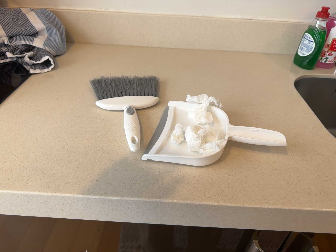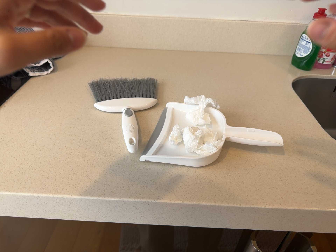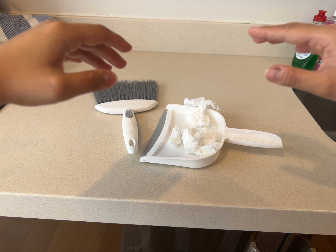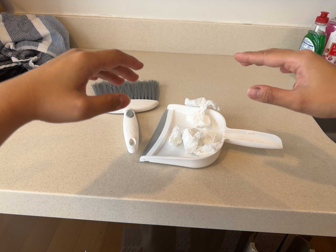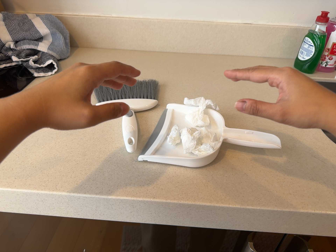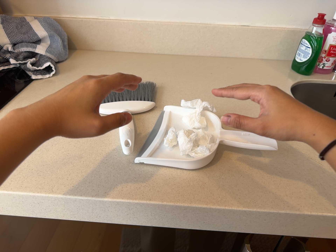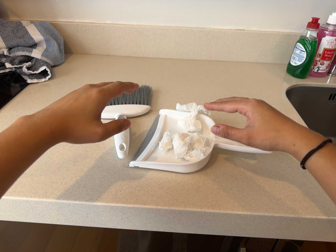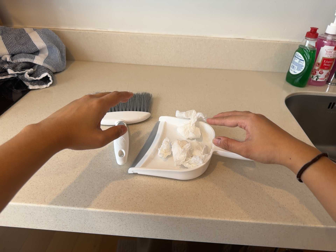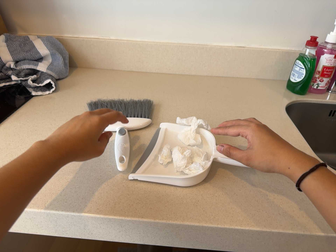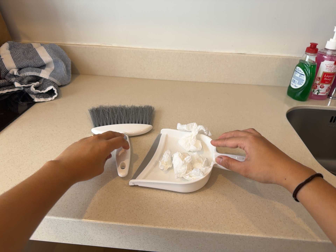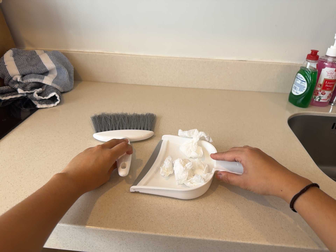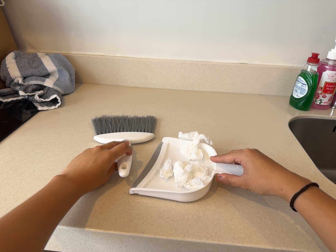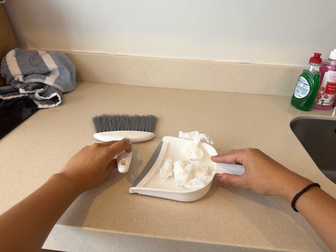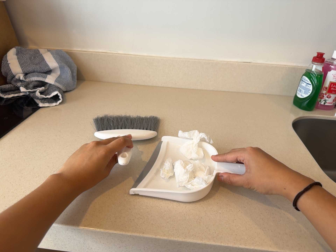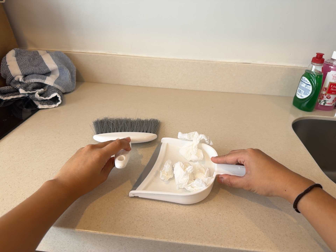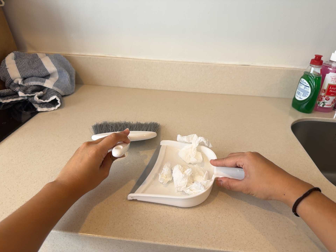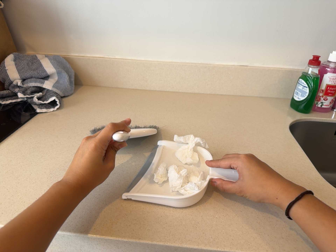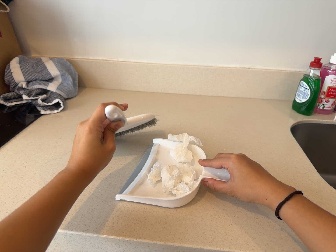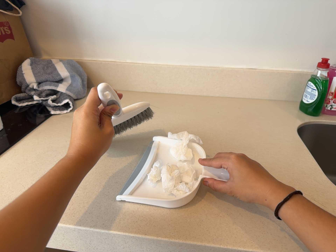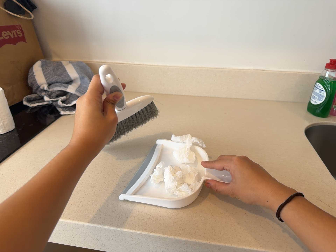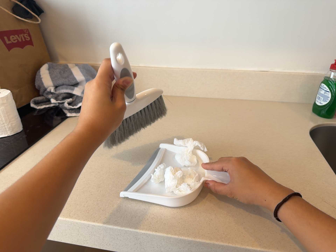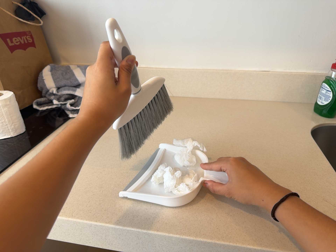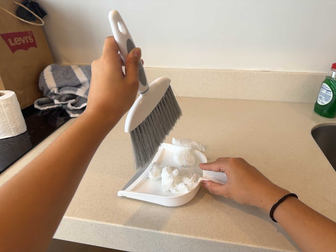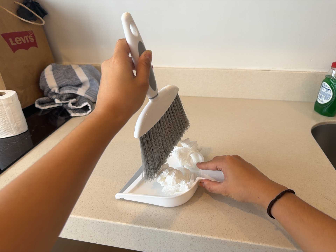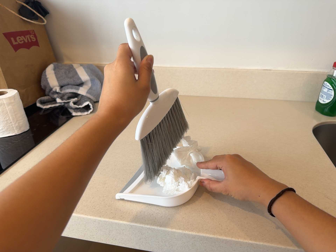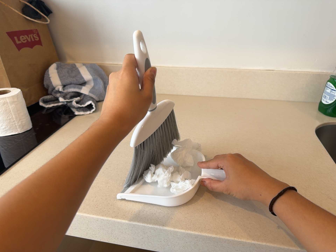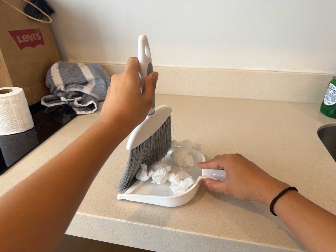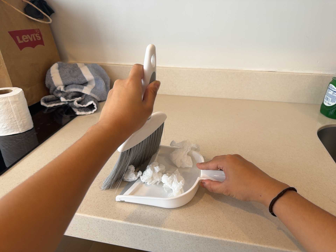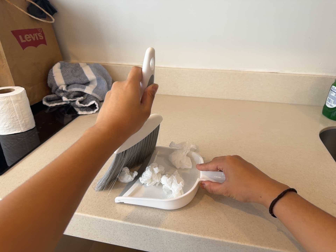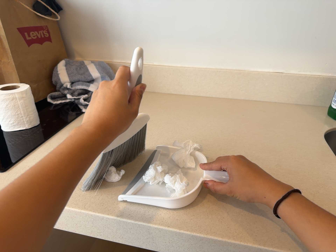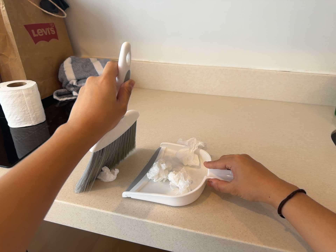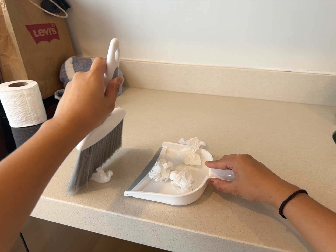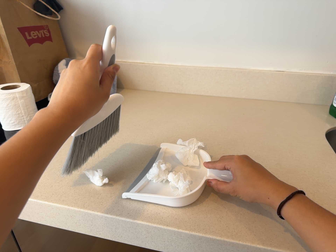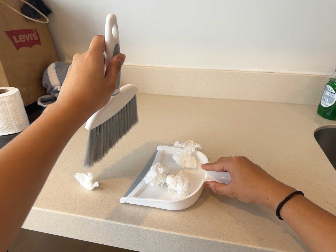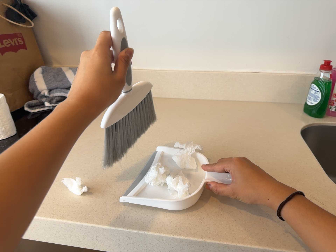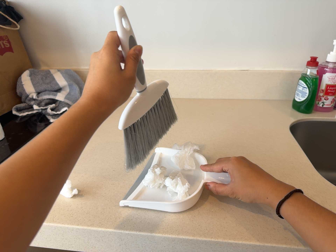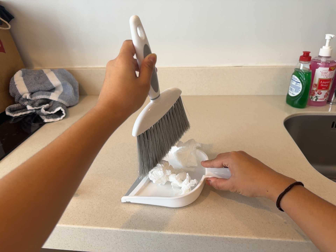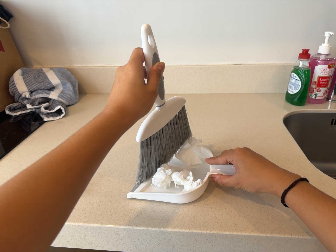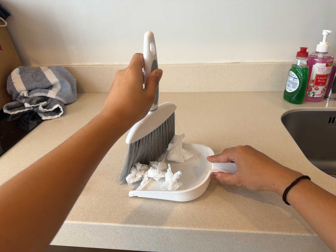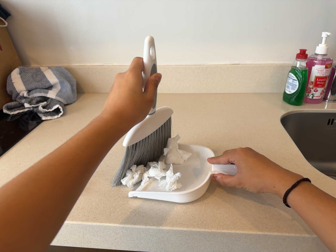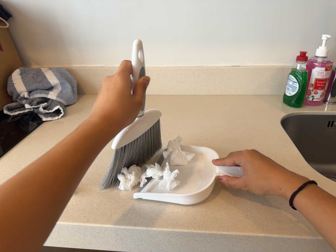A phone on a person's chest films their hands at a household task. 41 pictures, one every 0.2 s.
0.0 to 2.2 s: The camera's aim tips toward the top of its view by about 10 degrees, and the scene shifts downward.
2.2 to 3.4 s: The camera keeps its place and its aim.
3.4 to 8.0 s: The camera shifts only a little, or ends up much as it began.
The film runs backward here.
